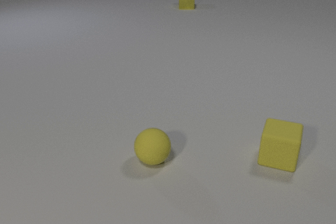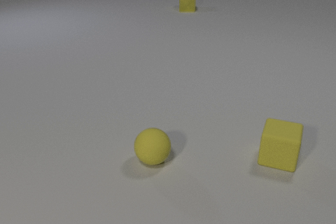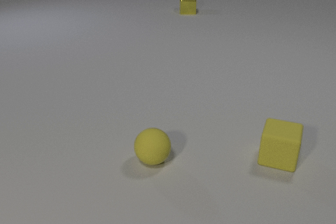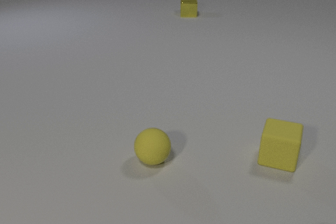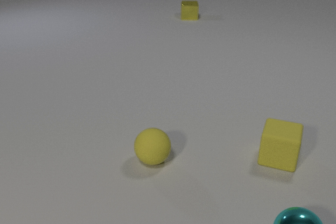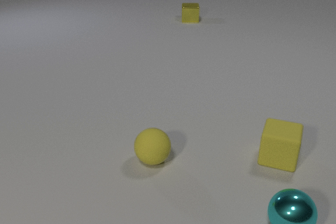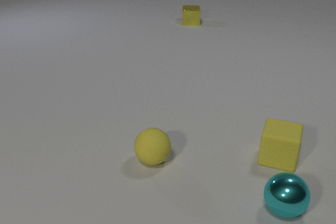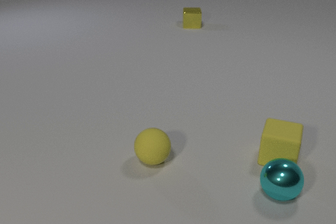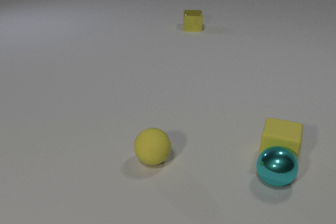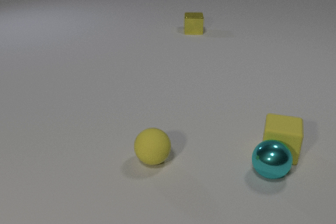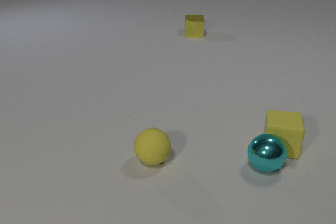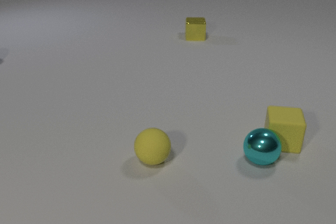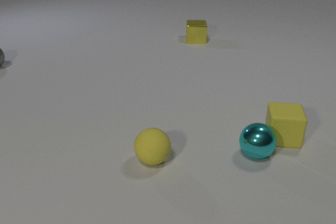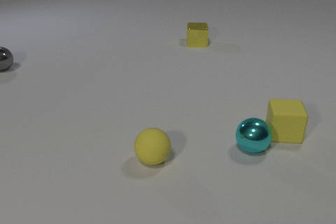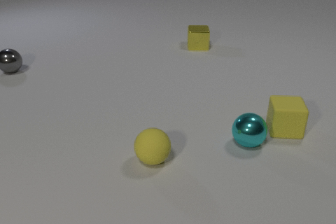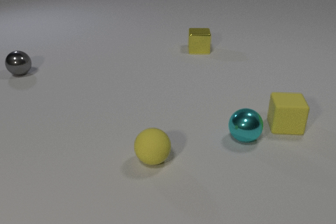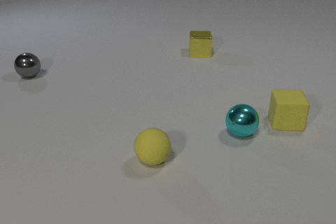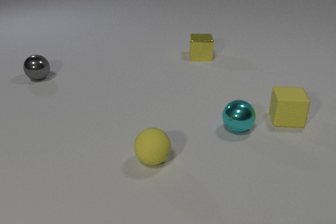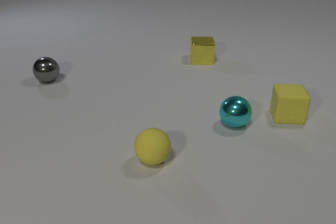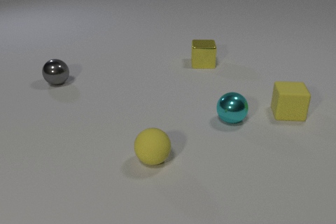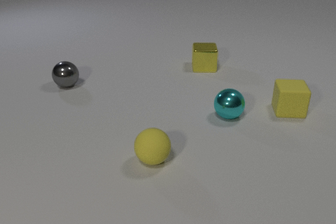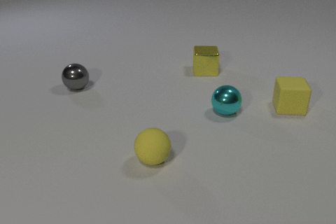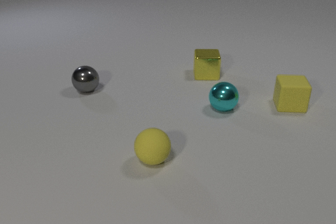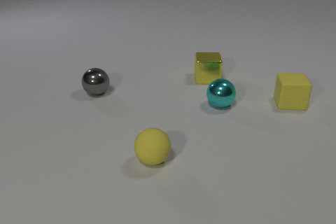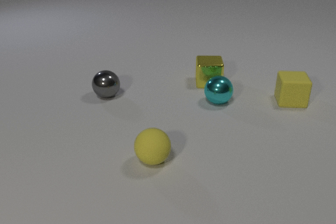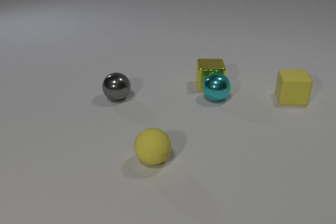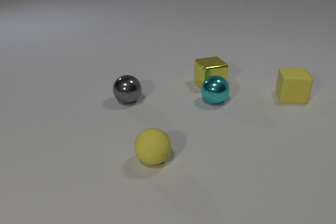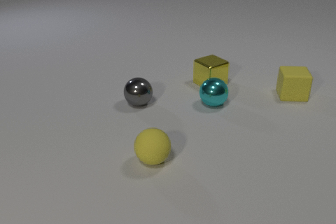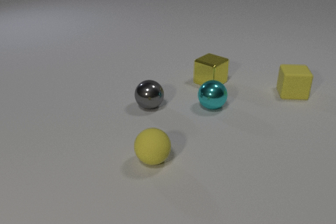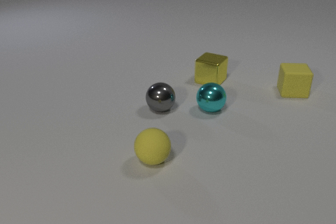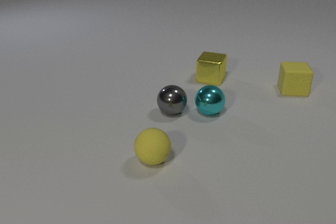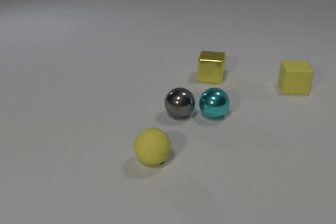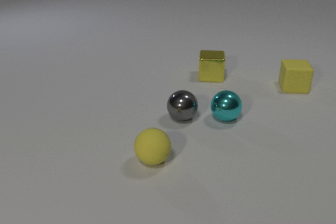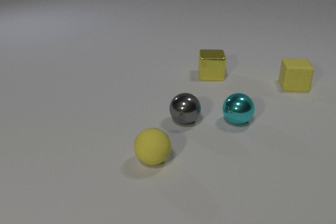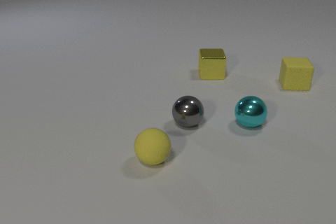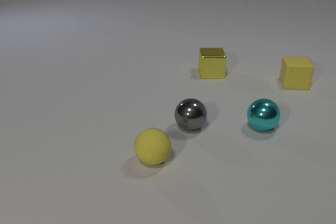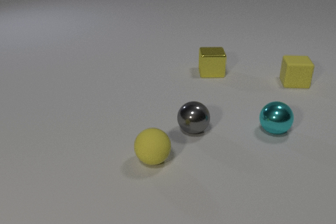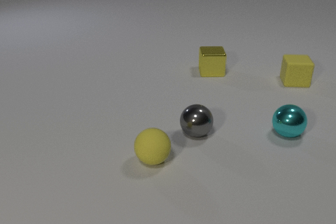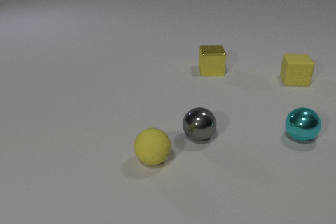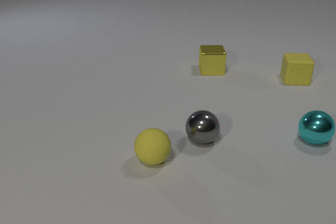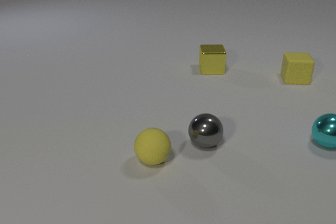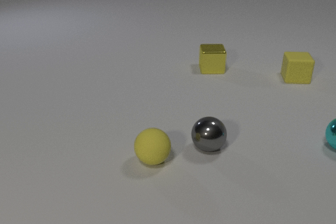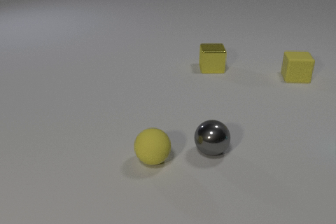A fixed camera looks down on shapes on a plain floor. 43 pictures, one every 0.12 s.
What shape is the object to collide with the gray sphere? sphere.
What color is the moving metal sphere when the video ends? gray.
How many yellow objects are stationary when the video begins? 2.
0.00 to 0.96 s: The cyan metal sphere comes in at the bottom edge, rolls away from the camera. The yellow metal cube slides toward the camera. The cyan metal sphere and the yellow rubber cube collide.
0.96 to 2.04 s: The cyan metal sphere rolls away from the camera and to the left. The yellow rubber cube slides away from the camera. The yellow metal cube slides toward the camera. The gray metal sphere comes in at the left edge, rolls toward the camera and to the right.
2.04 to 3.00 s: The cyan metal sphere rolls away from the camera and to the left. The yellow rubber cube slides away from the camera. The yellow metal cube slides toward the camera. The gray metal sphere rolls to the right and toward the camera. The cyan metal sphere and the yellow metal cube collide.
3.00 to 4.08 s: The cyan metal sphere rolls toward the camera and to the right. The yellow rubber cube slides away from the camera. The yellow metal cube slides away from the camera, spins counterclockwise seen from above by about 90 degrees, its near face sliding to the right. The gray metal sphere rolls to the right and toward the camera. The cyan metal sphere and the gray metal sphere collide.
4.08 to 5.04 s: The cyan metal sphere rolls to the right, leaves at the right edge. The yellow rubber cube slides away from the camera. The yellow metal cube slides away from the camera. The gray metal sphere rolls toward the camera and to the right.
